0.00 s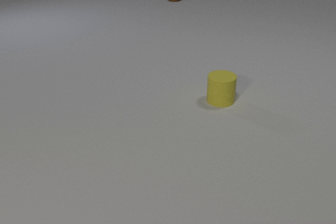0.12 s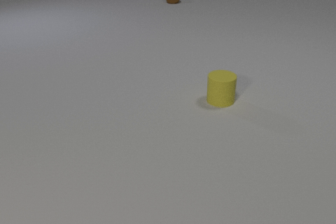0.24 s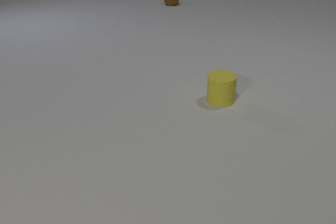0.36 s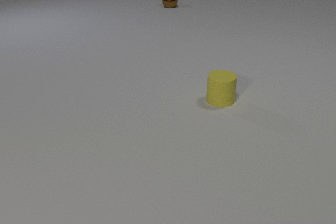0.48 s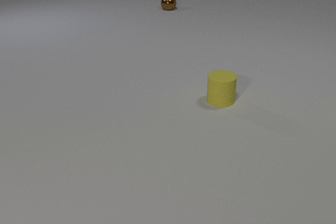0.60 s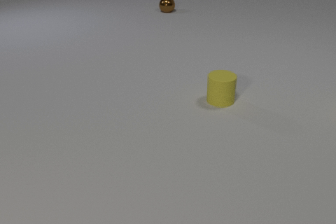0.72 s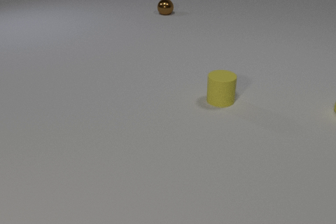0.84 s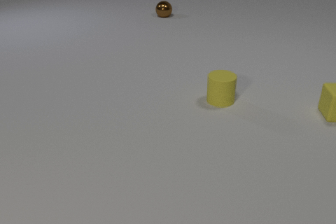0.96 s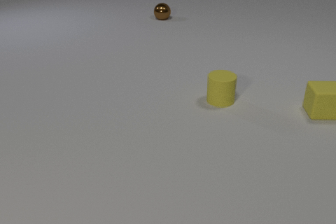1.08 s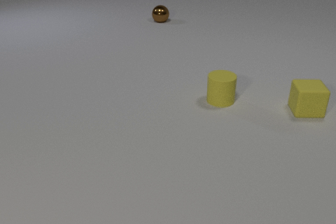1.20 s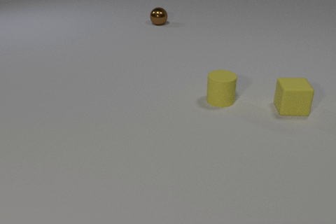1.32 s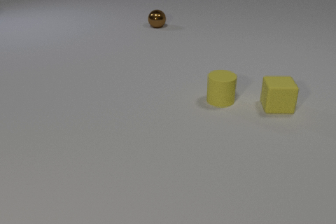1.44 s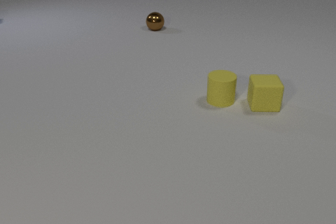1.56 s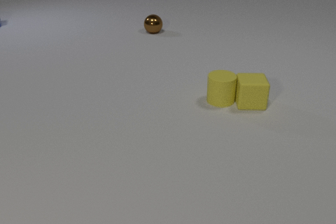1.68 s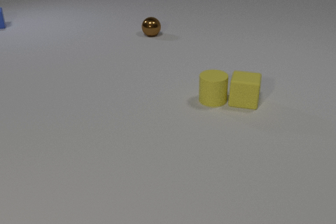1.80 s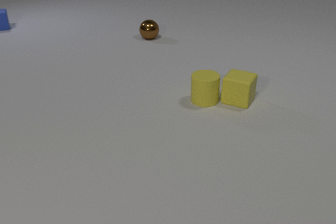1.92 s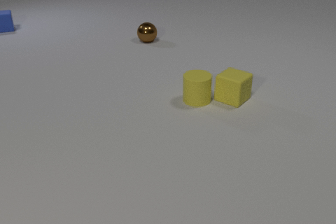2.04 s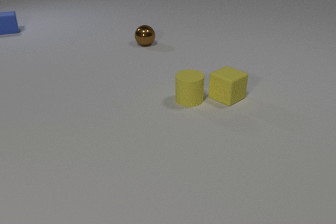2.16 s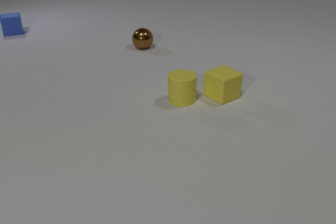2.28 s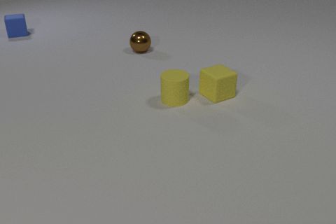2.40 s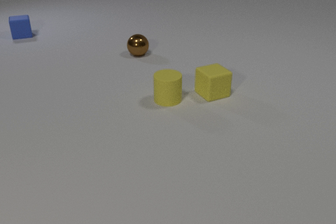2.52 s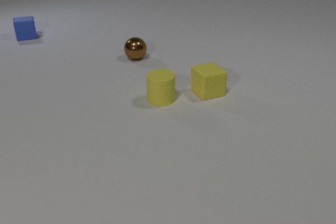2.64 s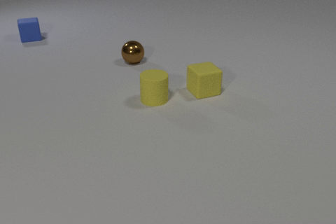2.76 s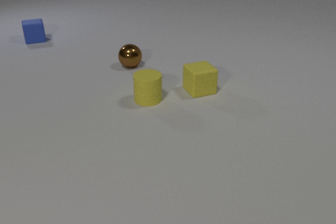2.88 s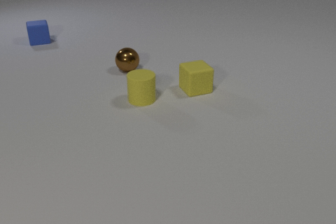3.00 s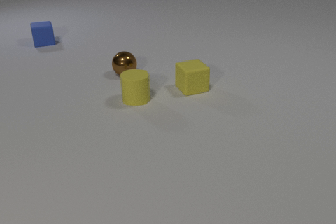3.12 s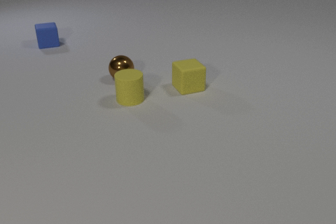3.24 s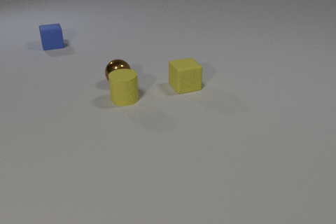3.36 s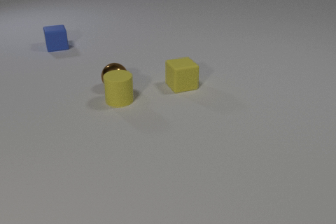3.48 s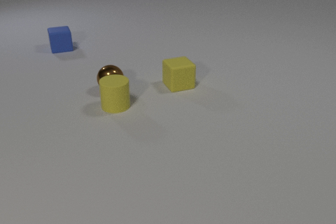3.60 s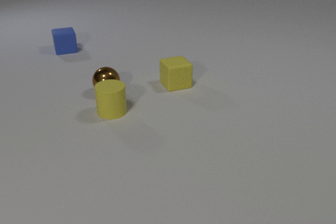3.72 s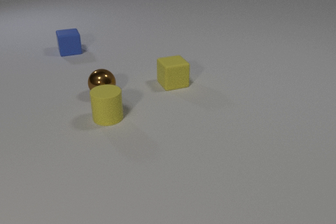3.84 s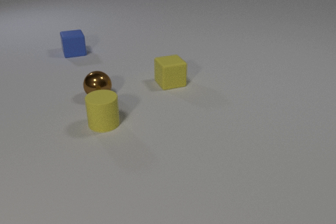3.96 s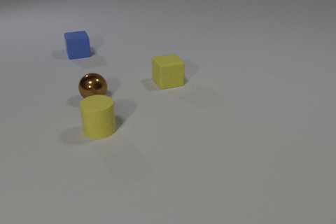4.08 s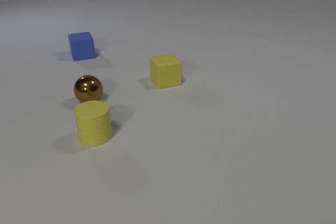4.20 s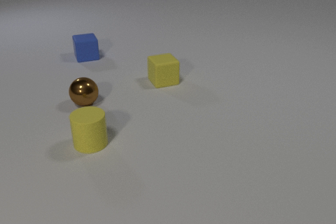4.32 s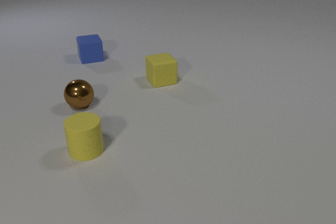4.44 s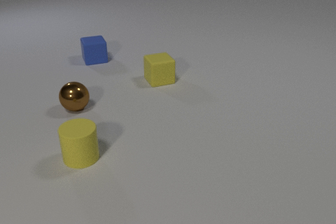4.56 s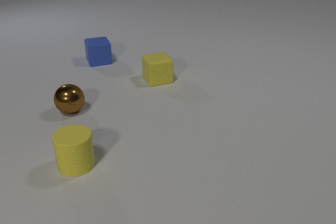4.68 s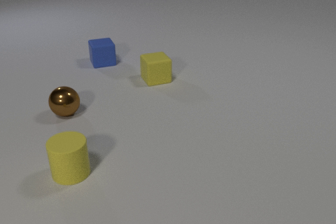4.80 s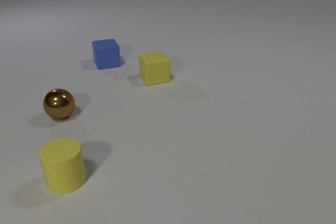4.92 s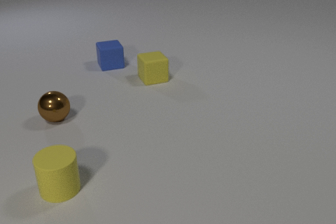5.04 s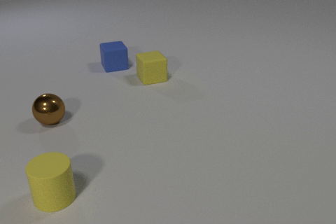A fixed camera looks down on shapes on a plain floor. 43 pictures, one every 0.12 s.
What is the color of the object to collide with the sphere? yellow.
How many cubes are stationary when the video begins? 0.
Are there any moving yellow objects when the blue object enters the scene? yes.
0.00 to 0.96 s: The yellow rubber cube comes in at the right edge, slides to the left. The brown metal sphere rolls toward the camera.
0.96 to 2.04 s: The yellow rubber cube slides to the left, spins so that its near face slides to the left, clockwise seen from above. The yellow rubber cylinder slides to the left. The brown metal sphere rolls toward the camera. The blue rubber cube comes in at the left edge, slides toward the camera and to the right. The yellow rubber cube and the yellow rubber cylinder collide.
2.04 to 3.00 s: The yellow rubber cube slides to the left and away from the camera, spins clockwise seen from above by about 15 degrees, its near face sliding to the left. The yellow rubber cylinder slides to the left. The brown metal sphere rolls toward the camera. The blue rubber cube slides toward the camera and to the right.
3.00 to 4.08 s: The yellow rubber cube slides to the left and away from the camera. The yellow rubber cylinder slides toward the camera and to the left. The brown metal sphere rolls toward the camera and to the left. The blue rubber cube slides toward the camera and to the right. The yellow rubber cylinder and the brown metal sphere collide.
4.08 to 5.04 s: The yellow rubber cube slides to the left and away from the camera. The yellow rubber cylinder slides toward the camera and to the left. The brown metal sphere rolls to the left and toward the camera. The blue rubber cube slides toward the camera and to the right.
